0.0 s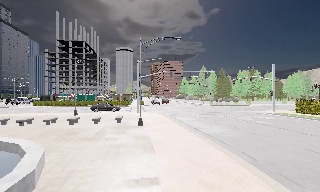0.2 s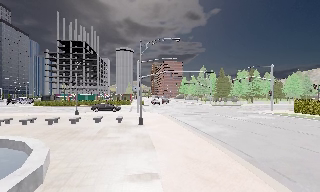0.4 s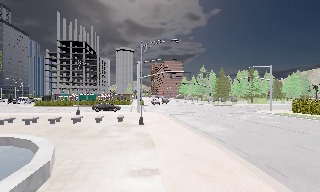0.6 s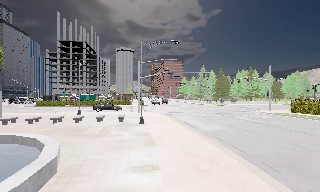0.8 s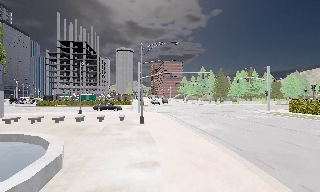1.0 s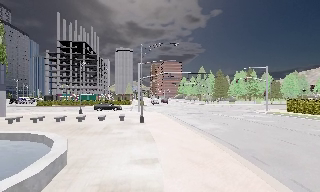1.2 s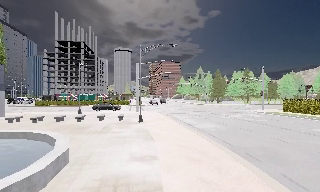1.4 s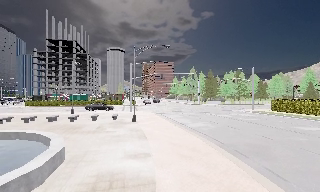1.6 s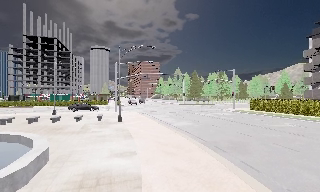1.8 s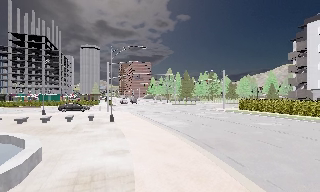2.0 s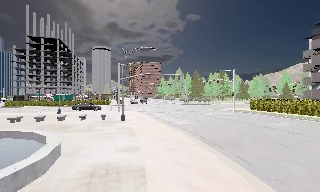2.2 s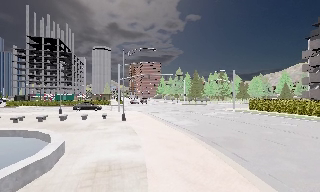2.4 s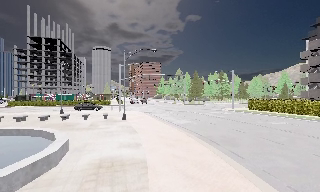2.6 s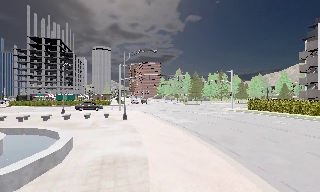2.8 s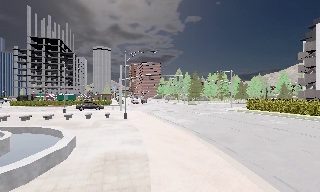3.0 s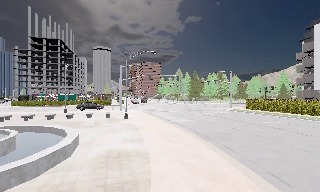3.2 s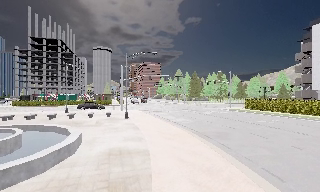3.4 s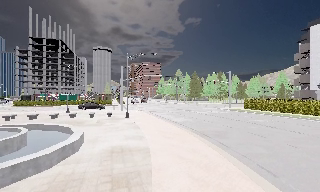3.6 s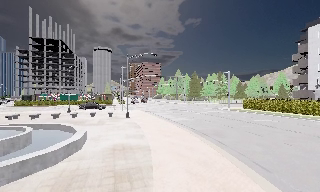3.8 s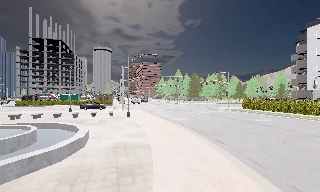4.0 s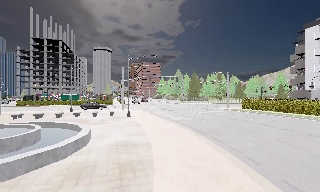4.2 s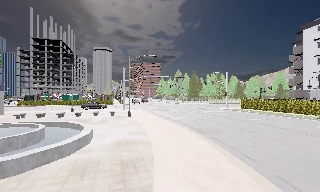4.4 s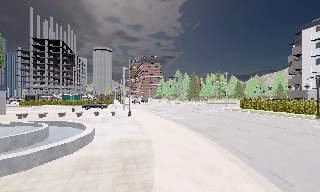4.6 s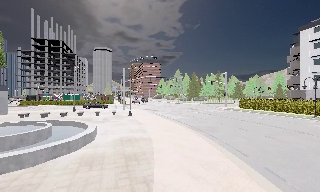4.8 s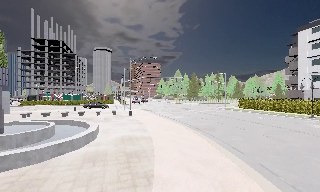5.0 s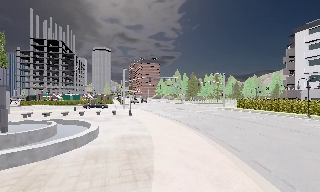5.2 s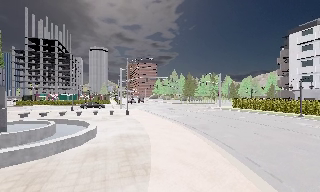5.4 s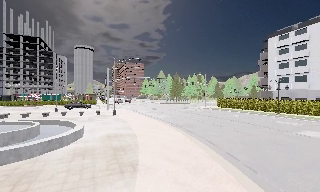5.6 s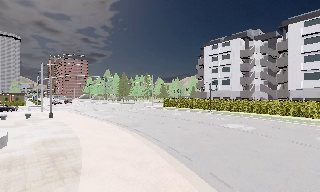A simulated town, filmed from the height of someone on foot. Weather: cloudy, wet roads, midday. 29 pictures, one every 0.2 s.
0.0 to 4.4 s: The camera travels backward, about 7 m, so what stands in front gets smaller.
4.4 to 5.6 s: The scene slides to the left, as the camera pans about 25 degrees to its right. It travels backward, about 2 m, so what stands in front gets smaller.
The film runs backward here.
